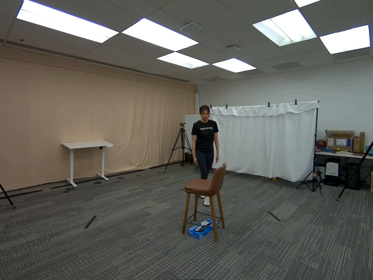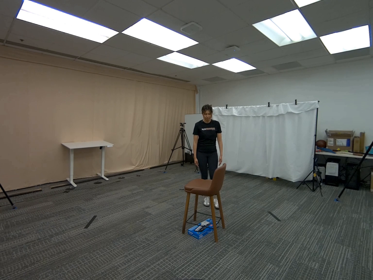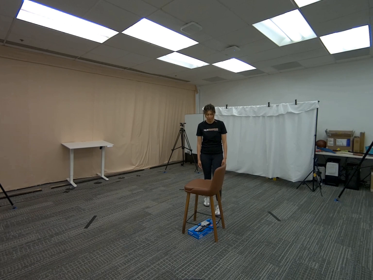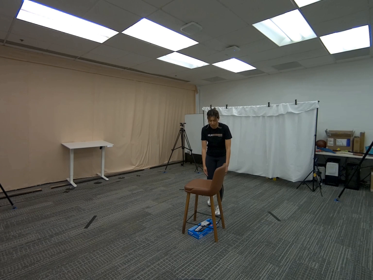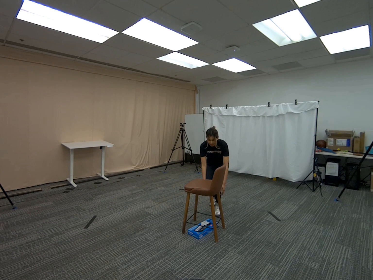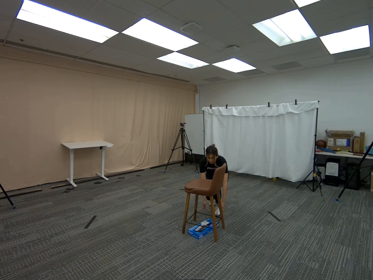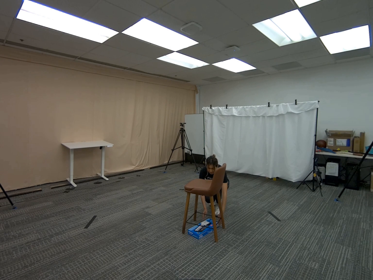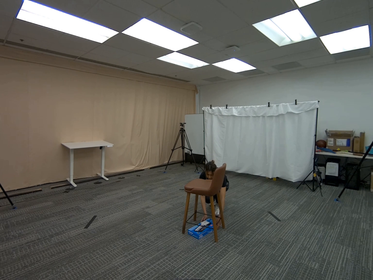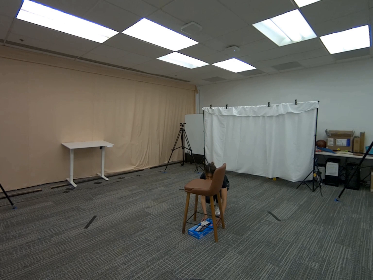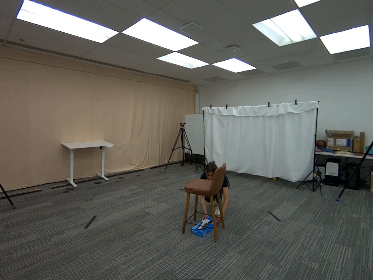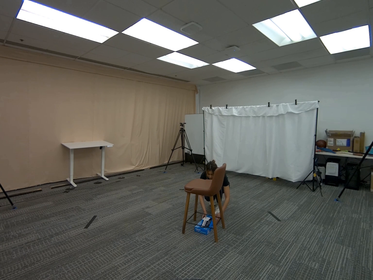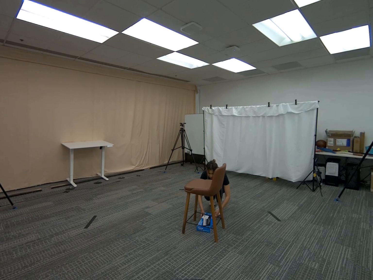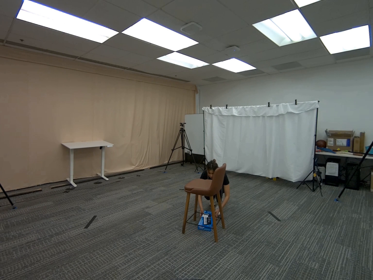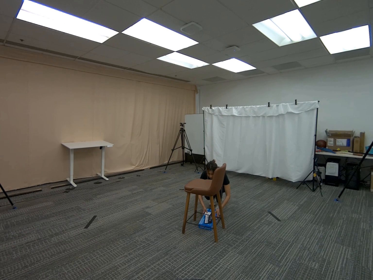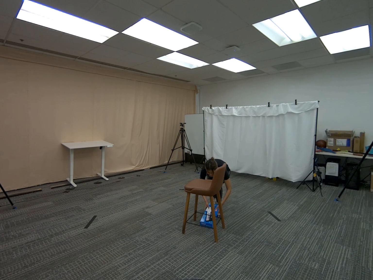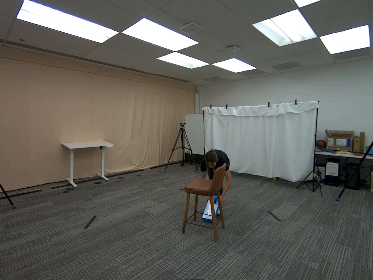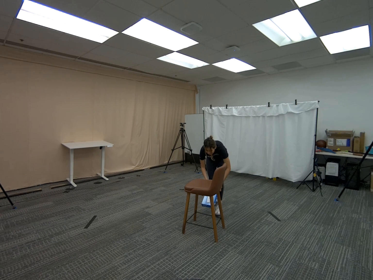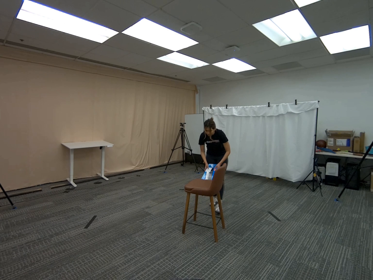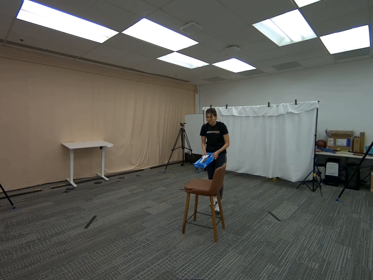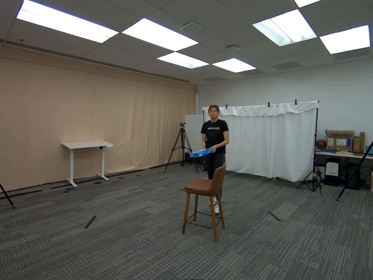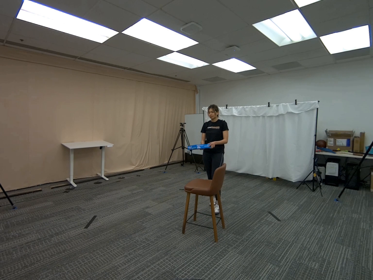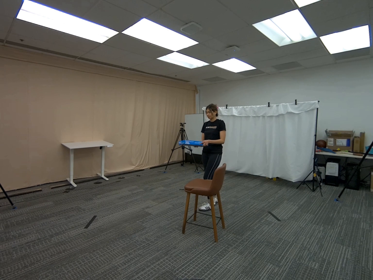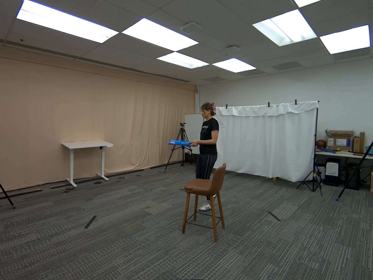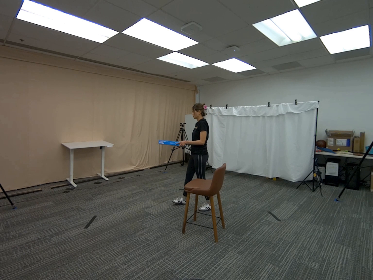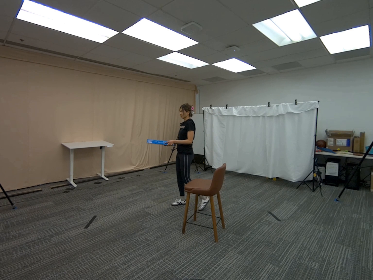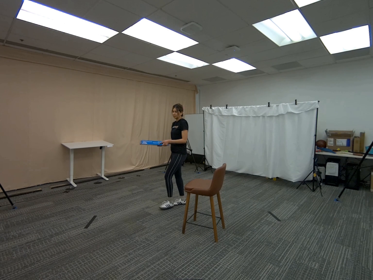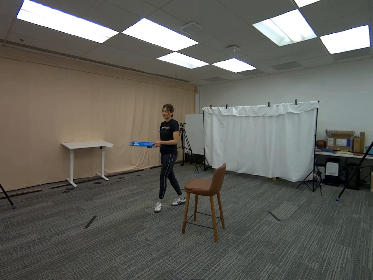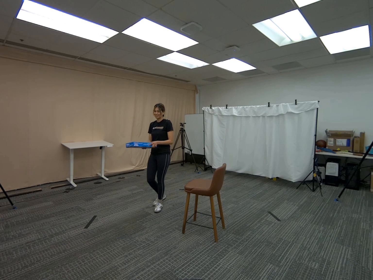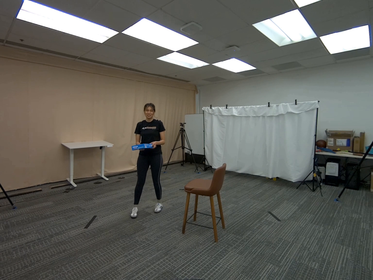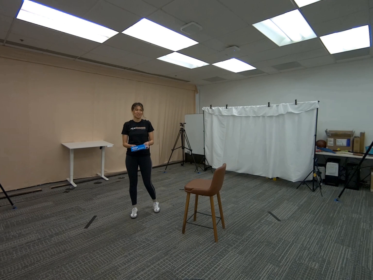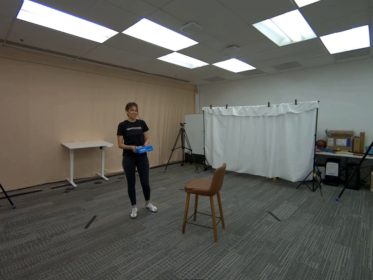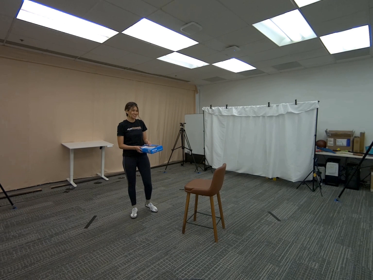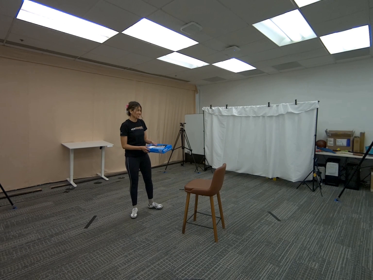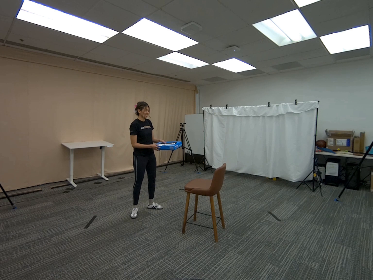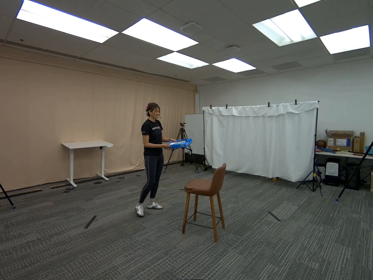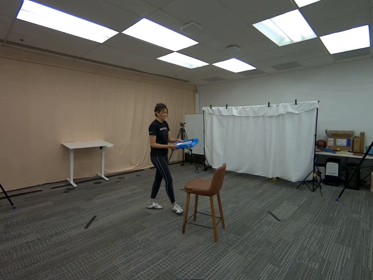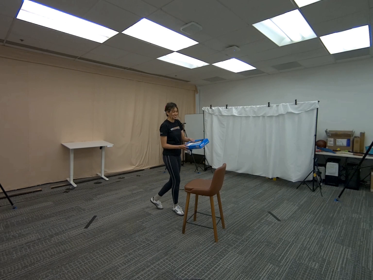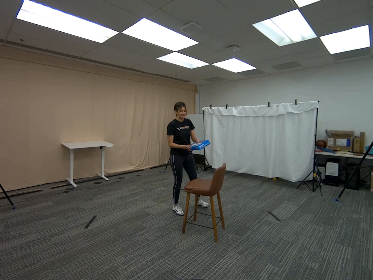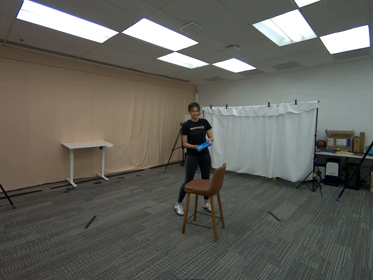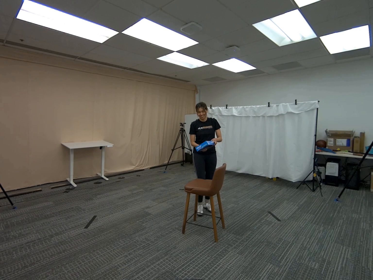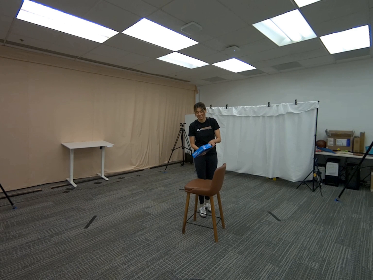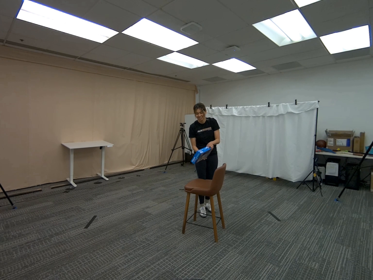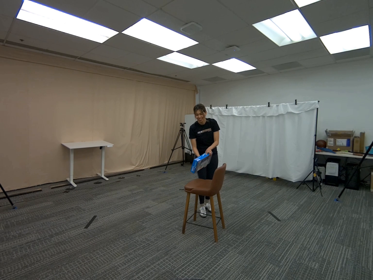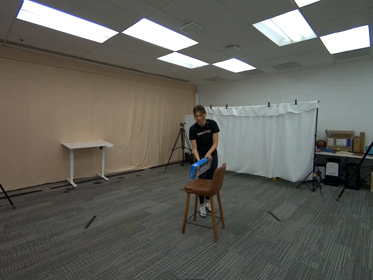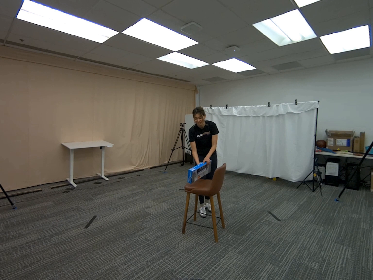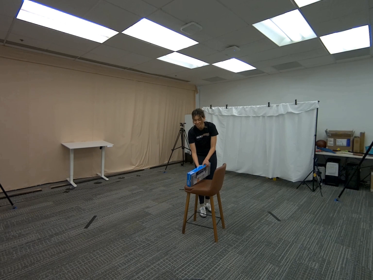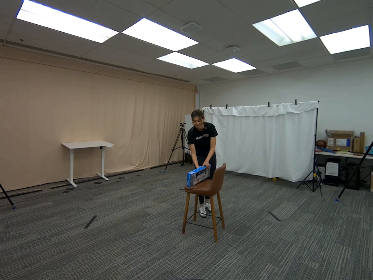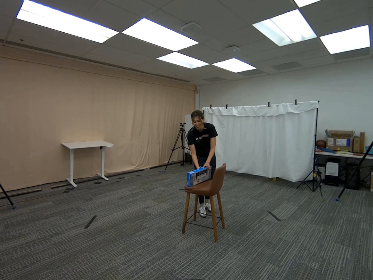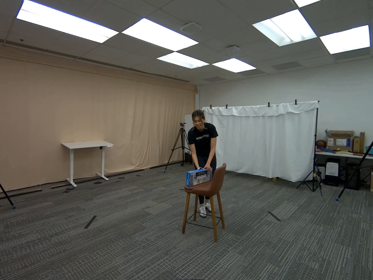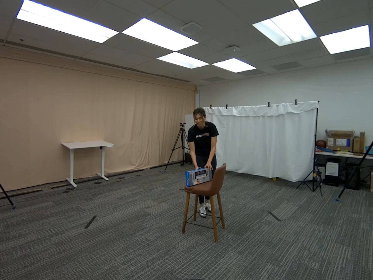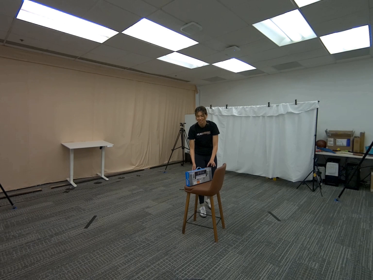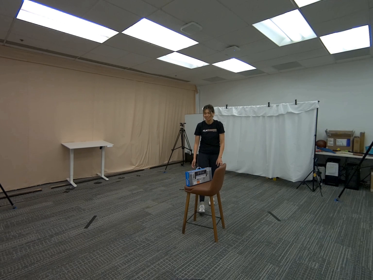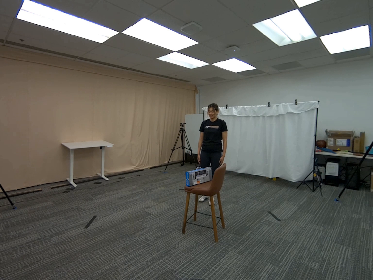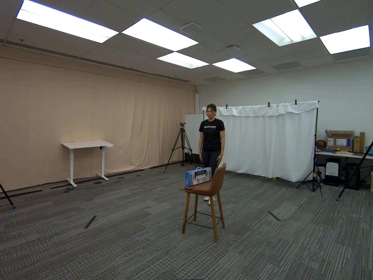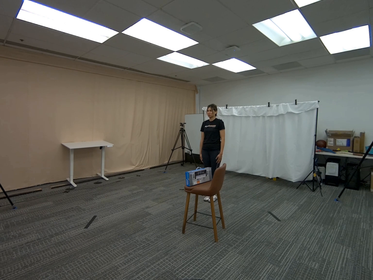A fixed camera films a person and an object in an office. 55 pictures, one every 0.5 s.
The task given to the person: Walk to the keyboard box underneath the tall bar stool and pick up the keyboard box and place the box on the seat of the tall bar stool.
